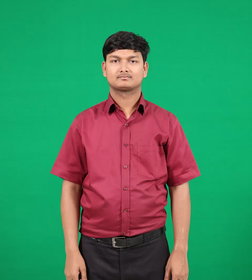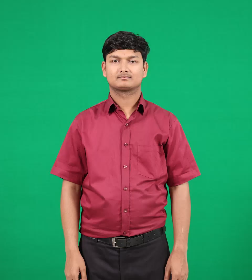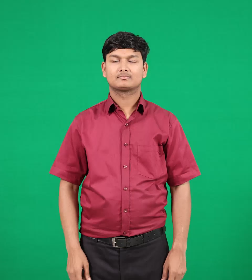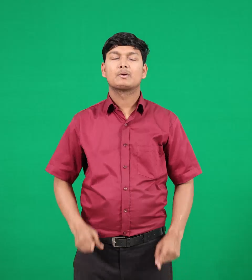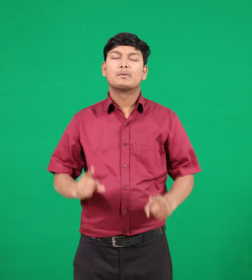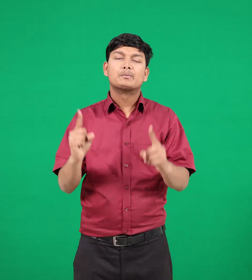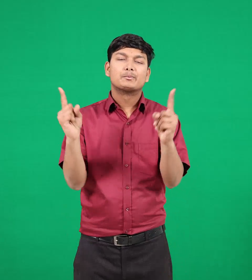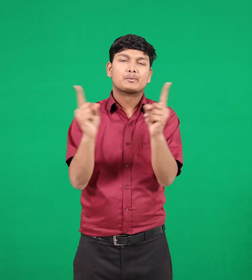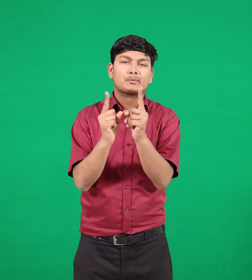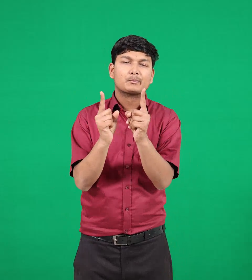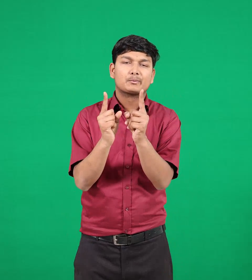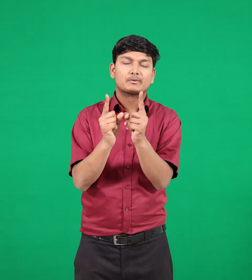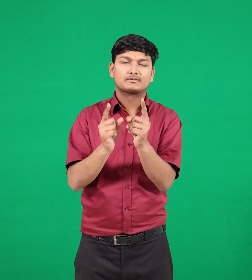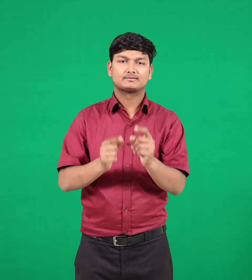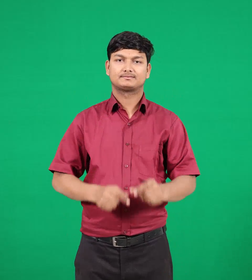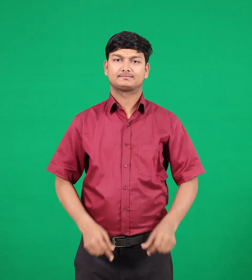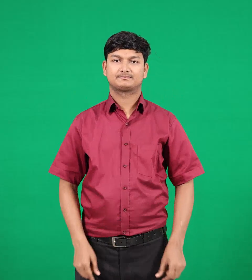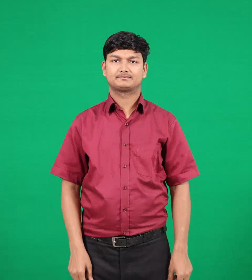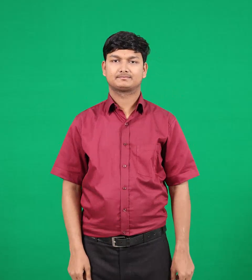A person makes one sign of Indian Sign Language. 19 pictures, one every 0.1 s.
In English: short
